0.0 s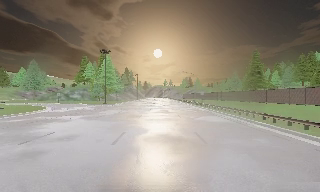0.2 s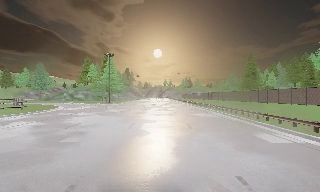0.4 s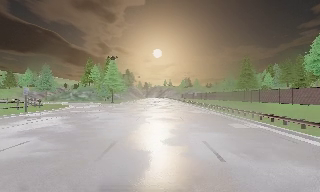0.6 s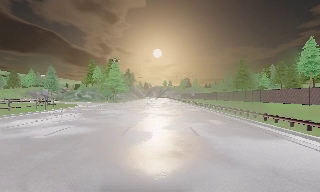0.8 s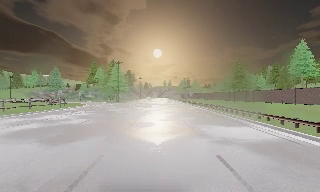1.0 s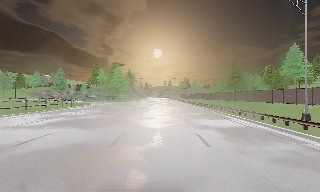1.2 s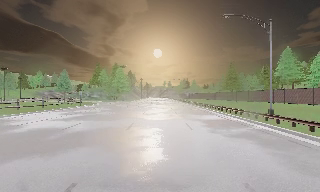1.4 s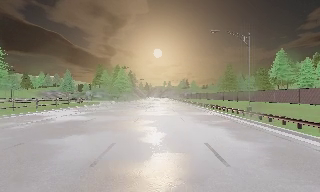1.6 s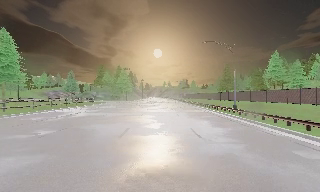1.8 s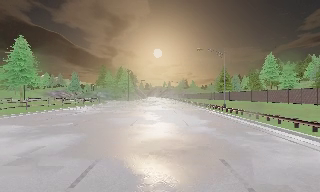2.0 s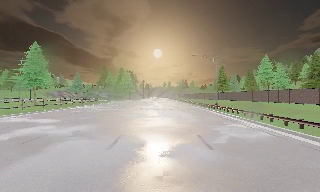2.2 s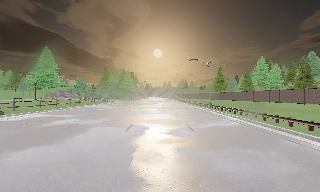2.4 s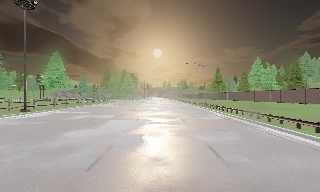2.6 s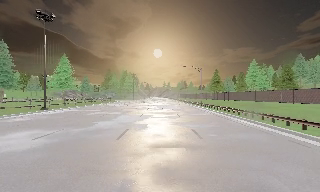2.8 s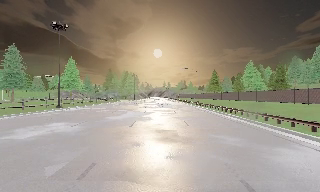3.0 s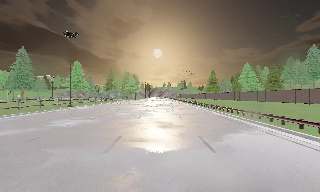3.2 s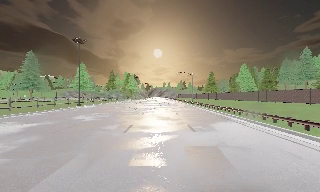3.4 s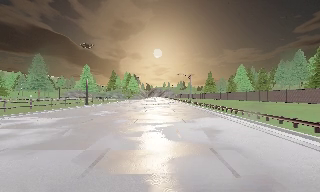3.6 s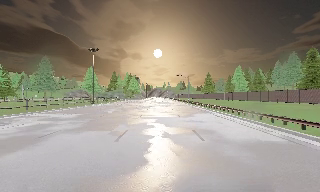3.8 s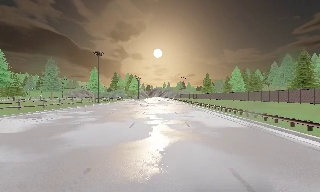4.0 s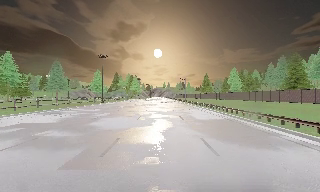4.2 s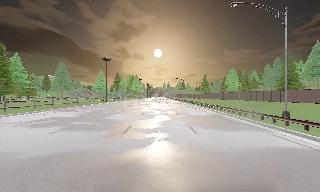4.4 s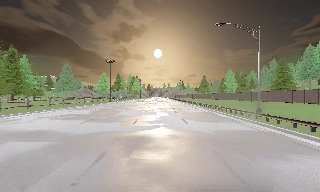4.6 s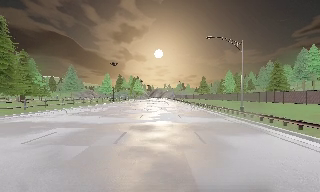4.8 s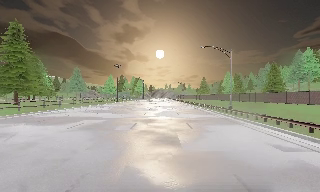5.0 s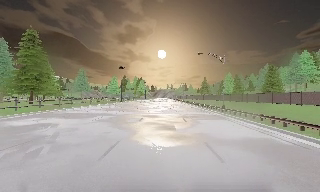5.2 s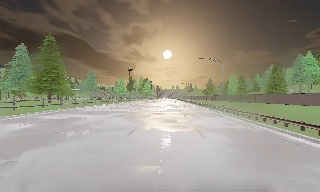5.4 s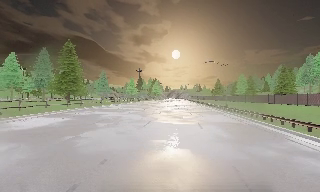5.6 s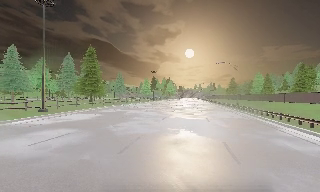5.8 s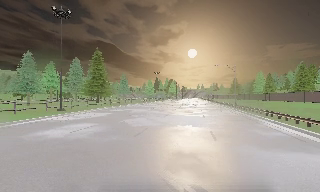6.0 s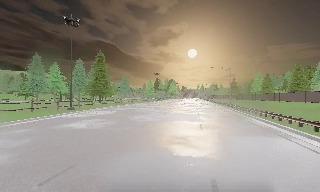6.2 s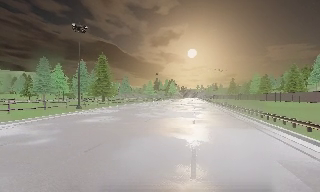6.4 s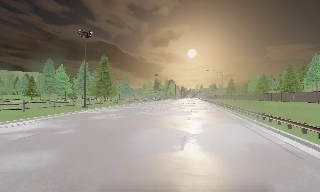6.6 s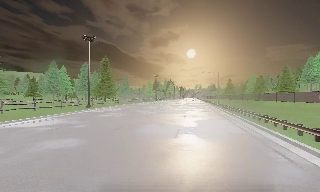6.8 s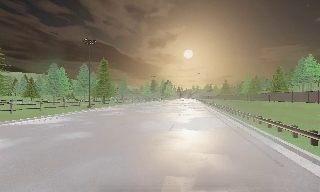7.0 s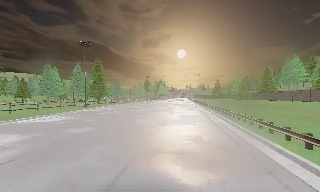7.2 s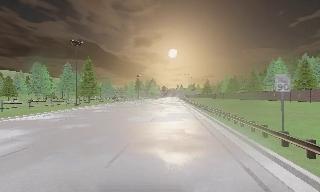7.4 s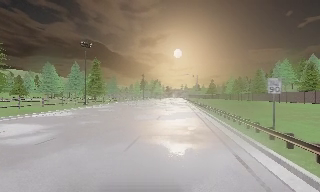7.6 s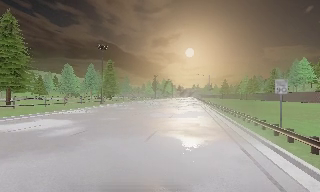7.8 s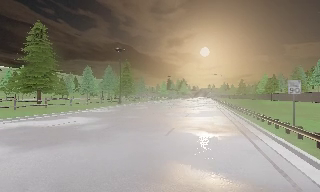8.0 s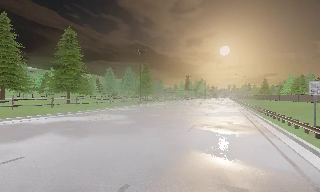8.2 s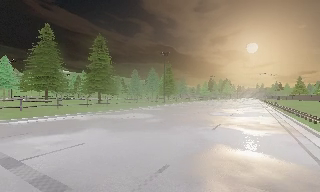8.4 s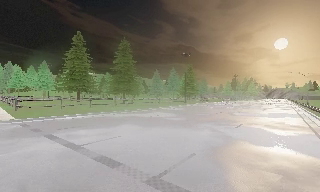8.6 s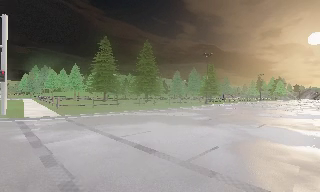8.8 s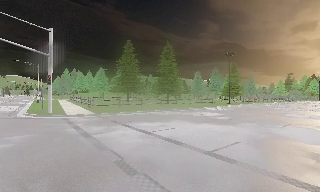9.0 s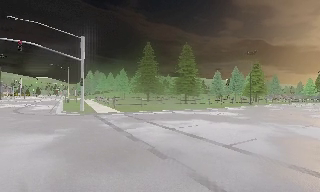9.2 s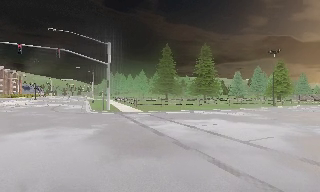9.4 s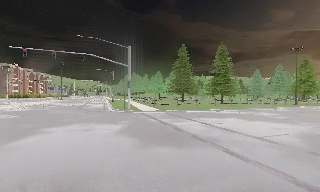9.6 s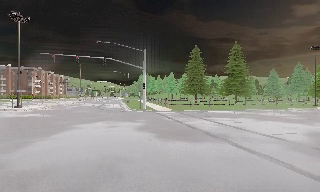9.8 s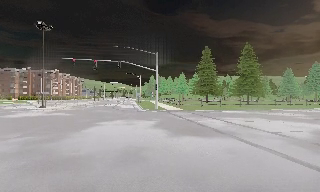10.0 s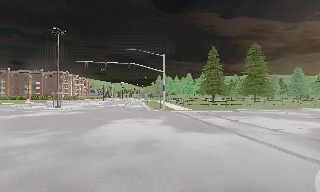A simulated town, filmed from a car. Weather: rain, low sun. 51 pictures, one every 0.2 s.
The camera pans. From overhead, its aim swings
counterclockwise.
The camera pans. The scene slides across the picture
to the right.
0.0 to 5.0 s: The camera travels backward, about 70 m, so what stands in front gets smaller.
5.0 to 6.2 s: The camera pans to its left, which is counterclockwise from overhead, by about 10 degrees. It travels backward, about 14 m, so what stands in front gets smaller.
6.2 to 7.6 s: The camera travels backward, about 10 m, so what stands in front gets smaller. It loses speed.
7.6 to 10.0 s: The camera pans to its left, which is counterclockwise from overhead, by about 70 degrees. It travels backward, about 12 m.
The film runs backward here.
